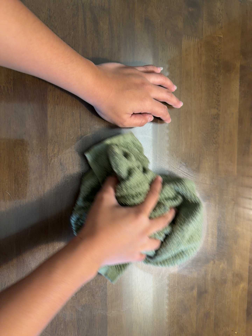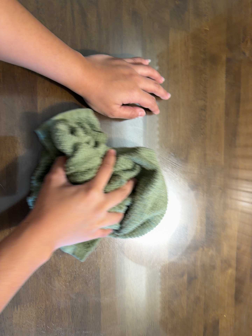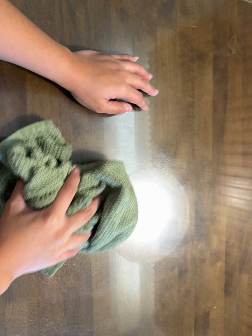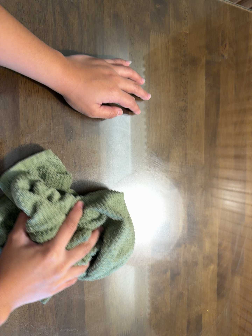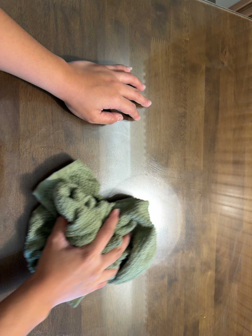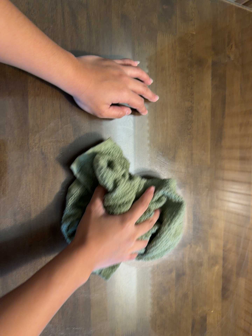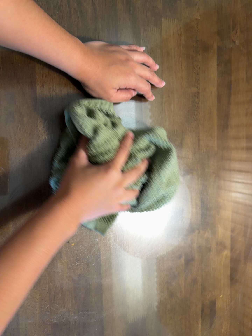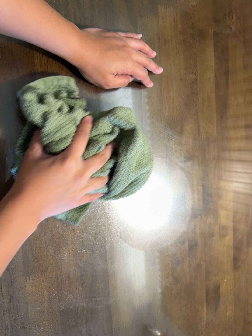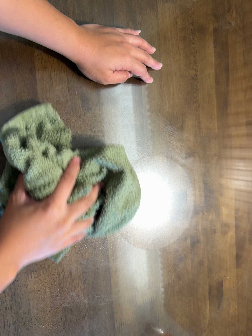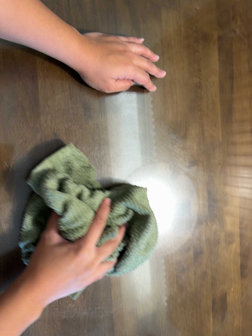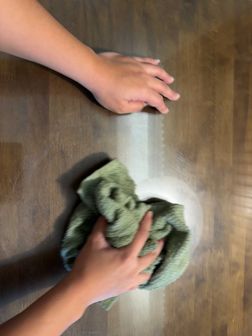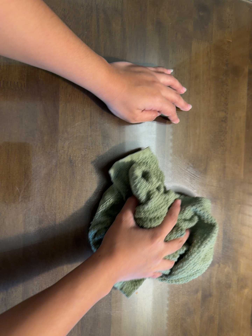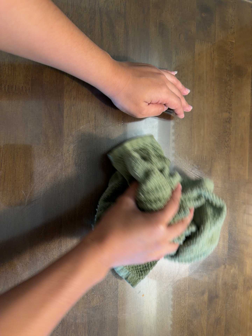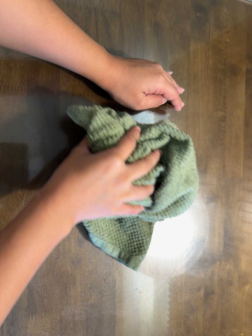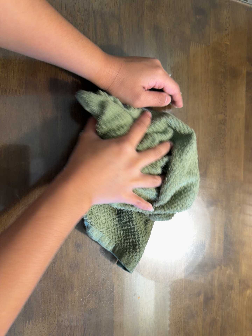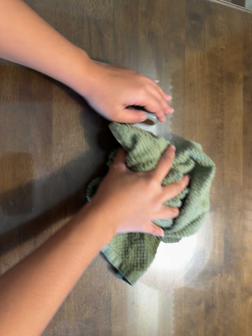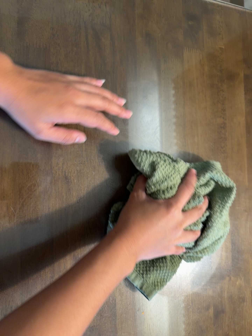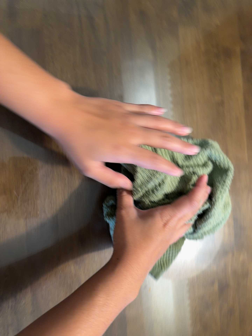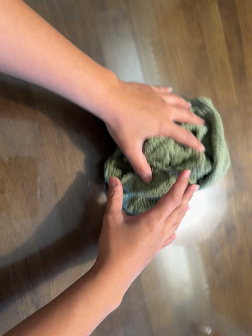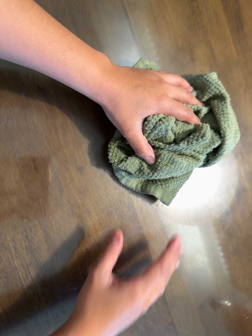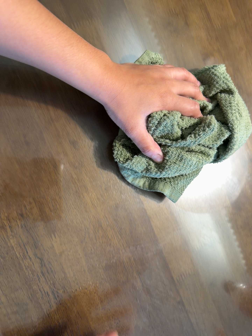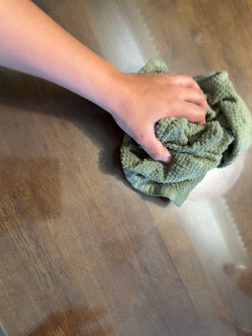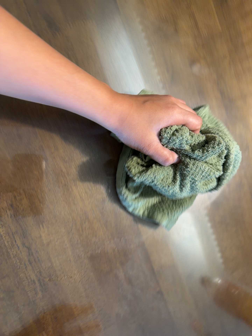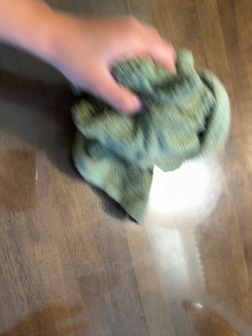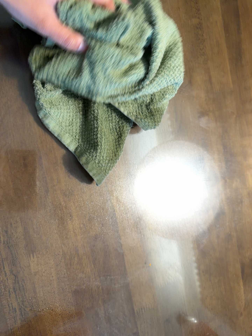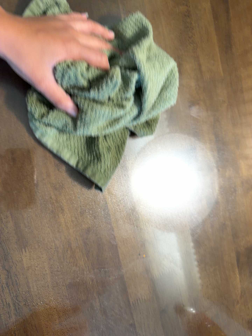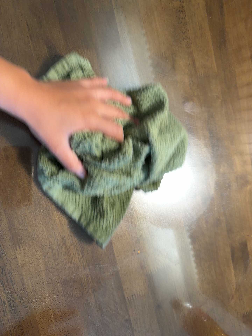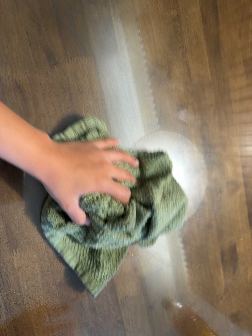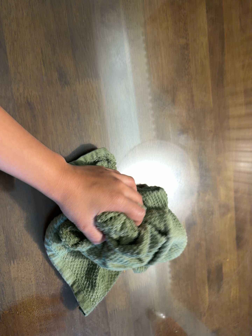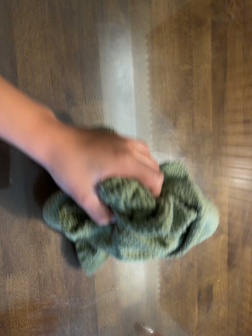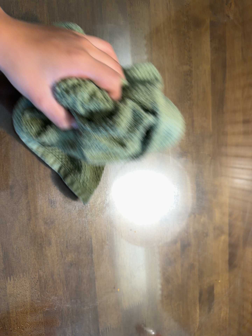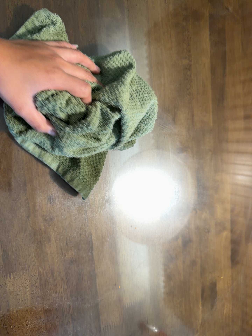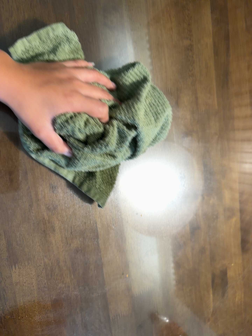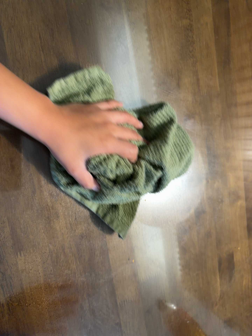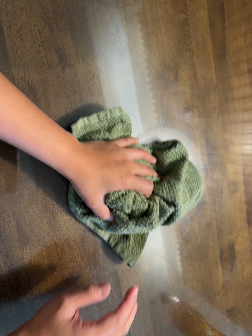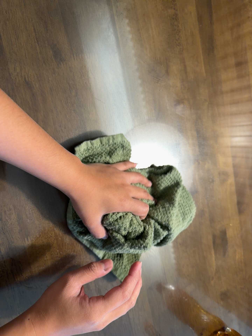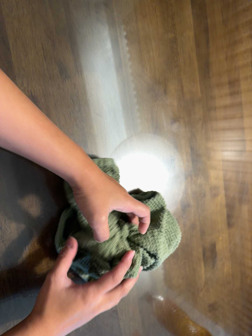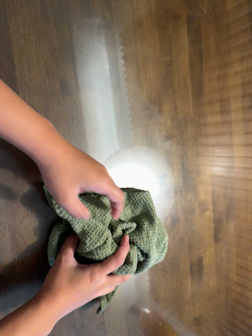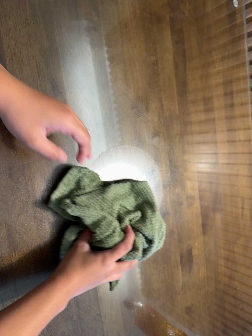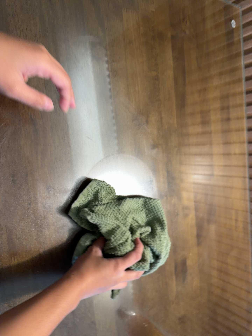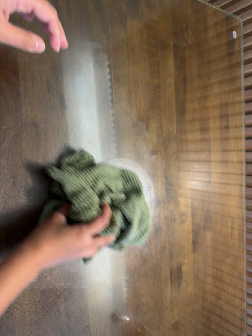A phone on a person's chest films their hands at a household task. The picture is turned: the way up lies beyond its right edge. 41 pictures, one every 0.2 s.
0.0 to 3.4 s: The camera shifts only a little, or ends up much as it began.
3.4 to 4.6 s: The camera travels toward the bottom of its view, about 9 cm, so close, fixed things drift upward. It rolls about its line of sight by about 10 degrees, and the scene rotates counterclockwise.
4.6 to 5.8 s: The camera travels toward the top of its view, about 8 cm, so close, fixed things drift downward. It rolls about its line of sight by about 10 degrees, and the scene rotates clockwise.
5.8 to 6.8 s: The camera shifts only a little, or ends up much as it began.
6.8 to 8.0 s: The scene slides to the left, as the camera pans about 10 degrees to its right. It travels backward, about 9 cm, so what stands in front gets smaller.
The film runs forward here.
